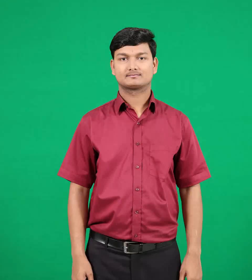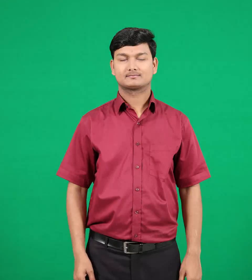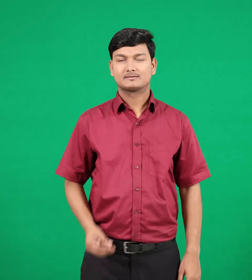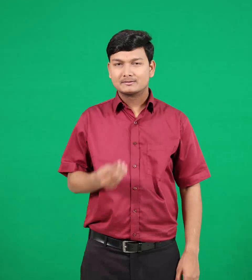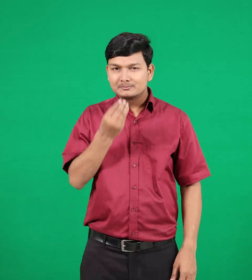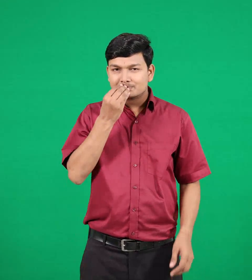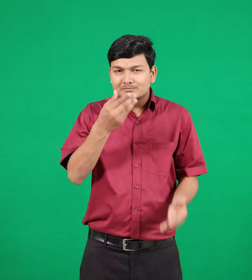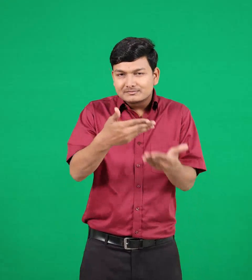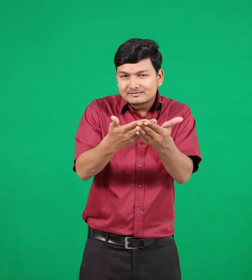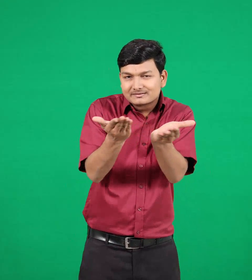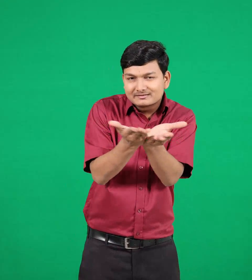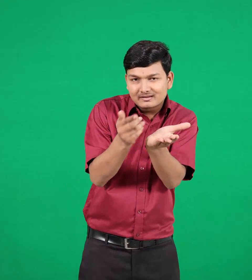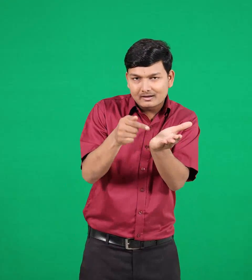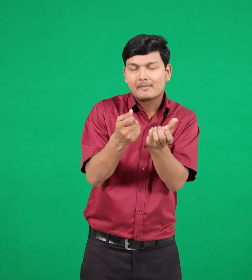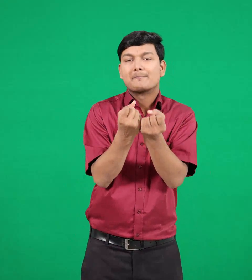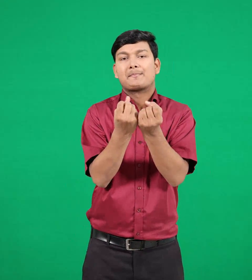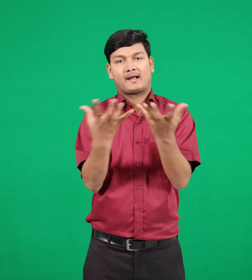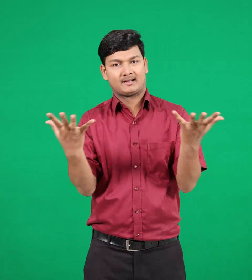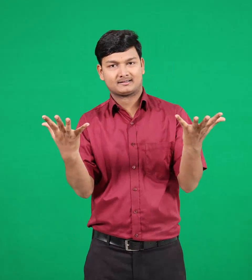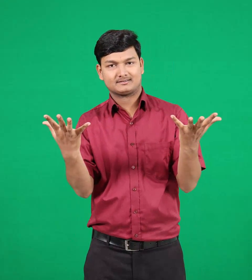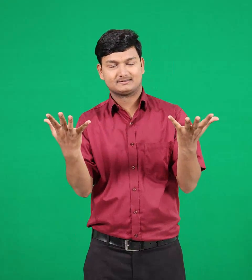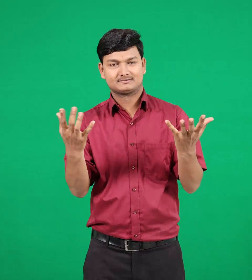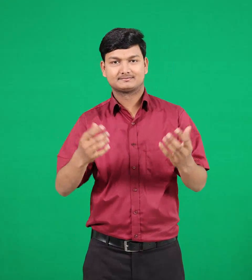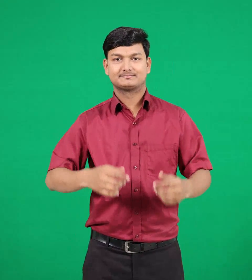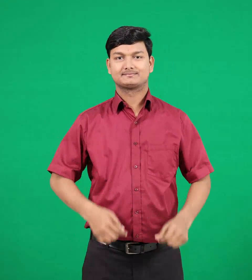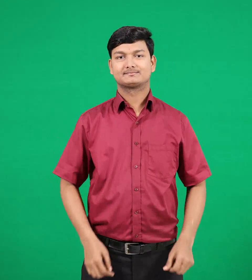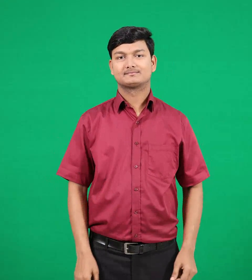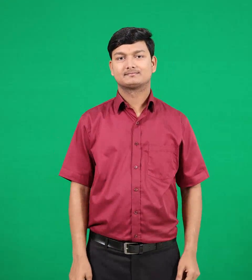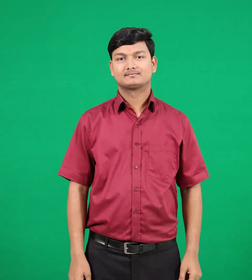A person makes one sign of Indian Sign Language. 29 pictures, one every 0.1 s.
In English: plates
